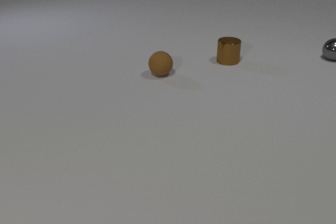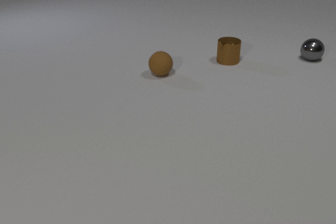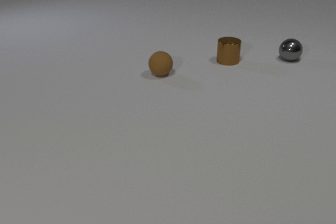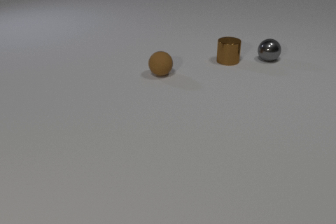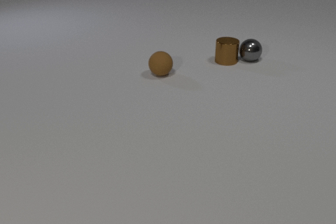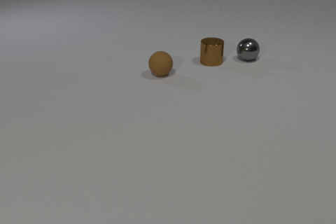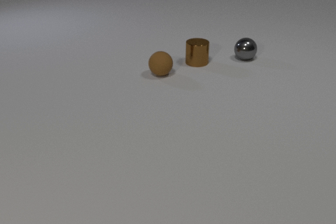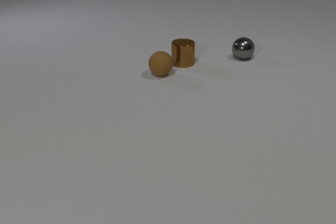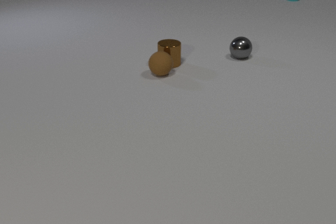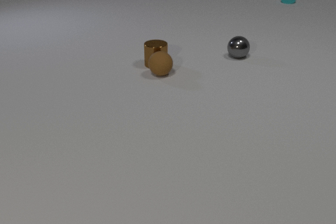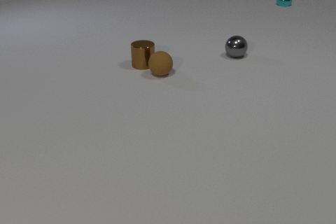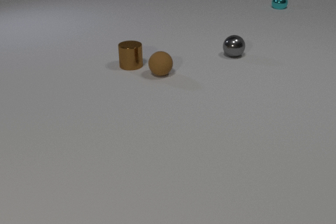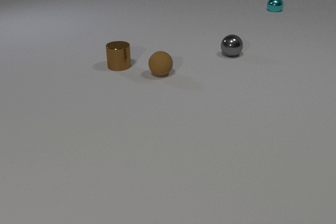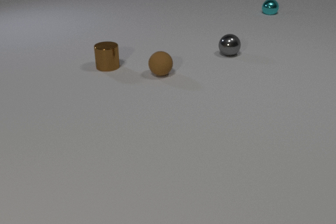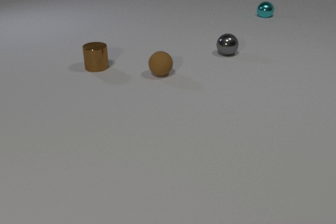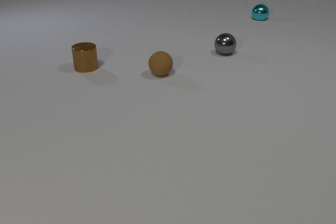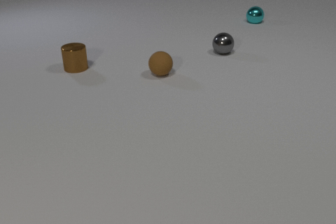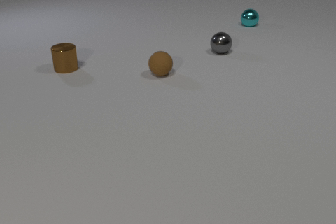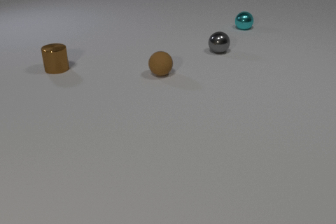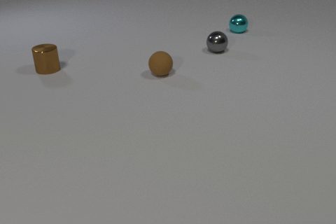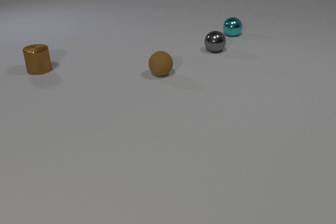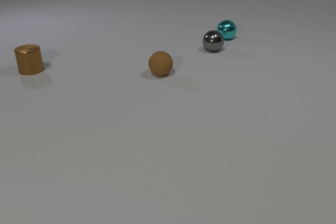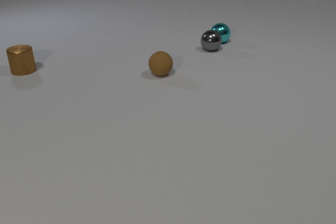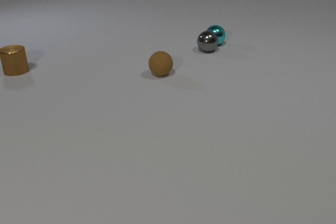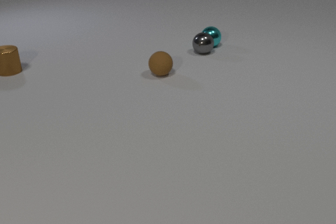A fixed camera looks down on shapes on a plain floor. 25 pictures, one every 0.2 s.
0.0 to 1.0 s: The gray metal sphere rolls to the left. The brown metal cylinder slides to the left. The gray metal sphere and the brown metal cylinder collide.
1.0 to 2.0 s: The gray metal sphere rolls to the left and away from the camera. The brown metal cylinder slides to the left. The cyan metal sphere comes in at the top edge, rolls toward the camera.
2.0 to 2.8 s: The gray metal sphere rolls to the left and away from the camera. The brown metal cylinder slides to the left. The cyan metal sphere rolls toward the camera.
2.8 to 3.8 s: The gray metal sphere rolls to the left and away from the camera. The brown metal cylinder slides to the left. The cyan metal sphere rolls toward the camera and to the left.
3.8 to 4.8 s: The gray metal sphere rolls to the left. The brown metal cylinder slides to the left. The cyan metal sphere rolls toward the camera and to the left. The gray metal sphere and the cyan metal sphere collide.
What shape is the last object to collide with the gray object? sphere.
What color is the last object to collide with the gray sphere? cyan.
How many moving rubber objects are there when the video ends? 0.
